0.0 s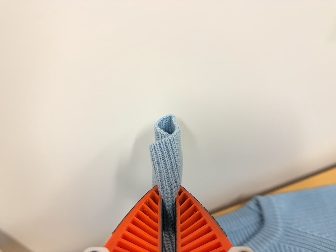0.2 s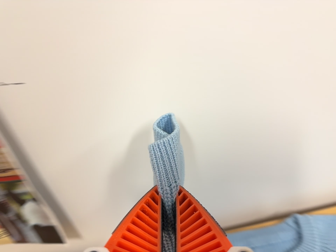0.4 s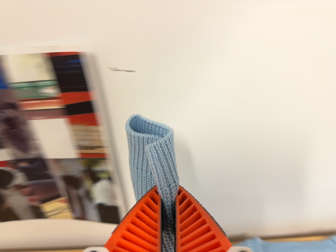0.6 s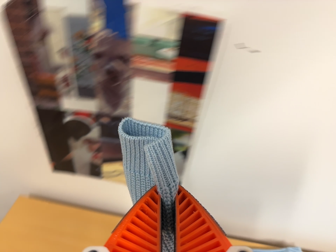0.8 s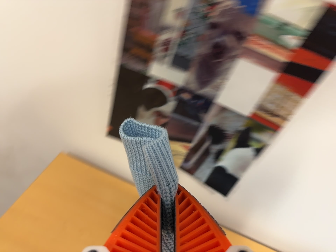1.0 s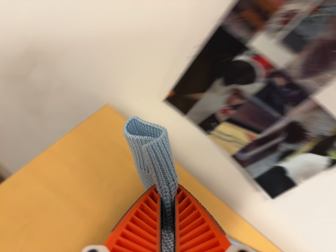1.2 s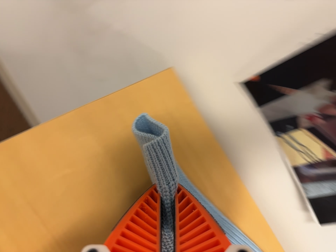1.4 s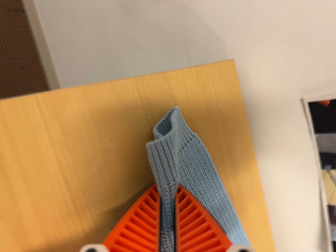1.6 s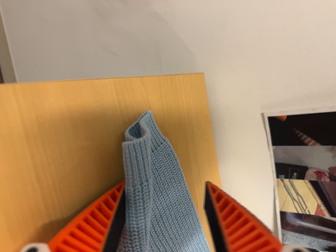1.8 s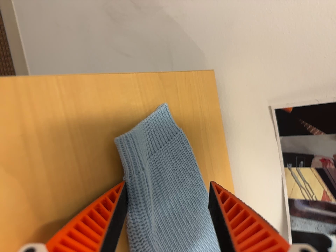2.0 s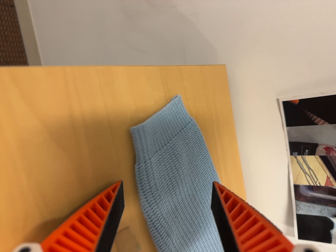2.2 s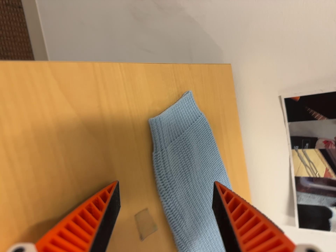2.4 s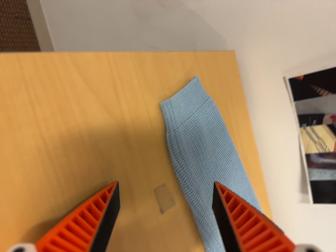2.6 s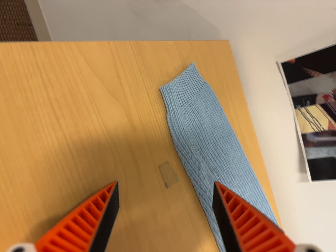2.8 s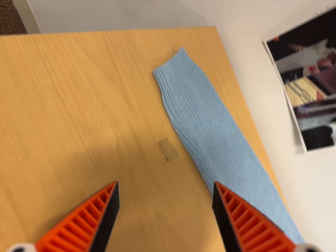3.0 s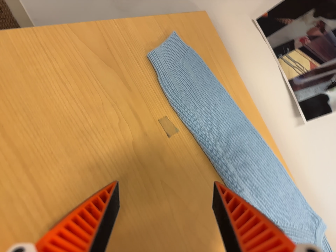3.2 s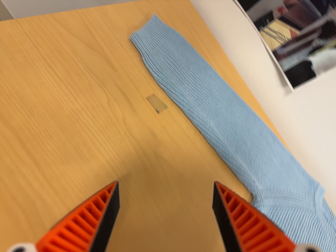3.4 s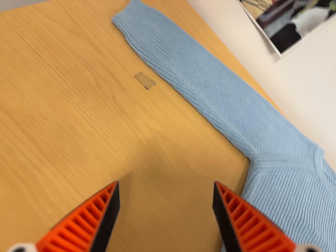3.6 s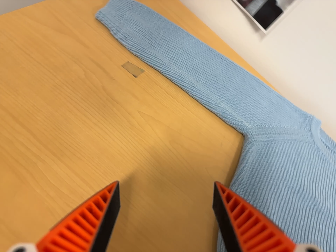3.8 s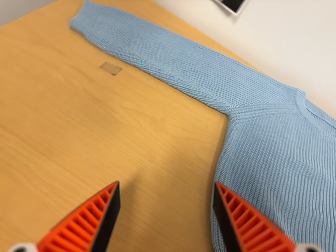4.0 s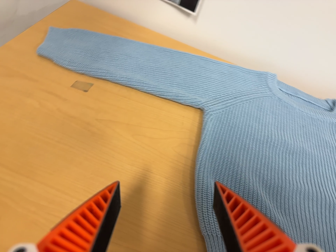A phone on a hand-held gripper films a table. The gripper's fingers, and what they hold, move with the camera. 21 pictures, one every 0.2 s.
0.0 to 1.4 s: The camera travels to its left, about 60 cm, so close, fixed things drift to the right. Its aim tips toward the bottom of its view by about 15 degrees, and the scene shifts upward. It rolls about its line of sight by about 95 degrees, and the scene rotates clockwise.
1.4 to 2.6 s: The camera travels backward, toward the bottom of its view and to its left, about 16 cm, so what stands in front gets smaller.
2.6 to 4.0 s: The camera travels toward the bottom of its view, to its right and backward, about 24 cm, so close, fixed things drift upward. It rolls about its line of sight by about 50 degrees, and the scene rotates counterclockwise.
The film runs backward here.
